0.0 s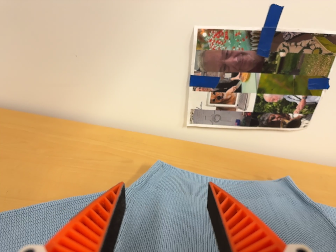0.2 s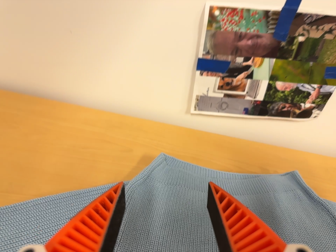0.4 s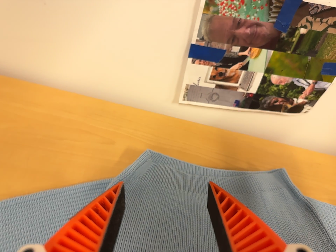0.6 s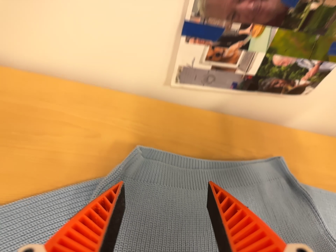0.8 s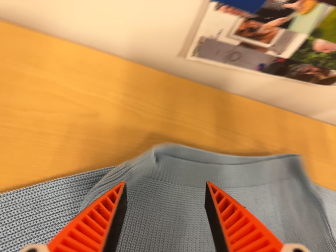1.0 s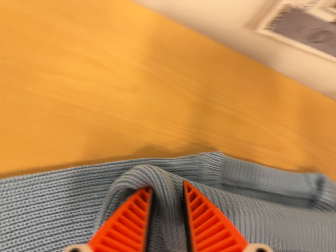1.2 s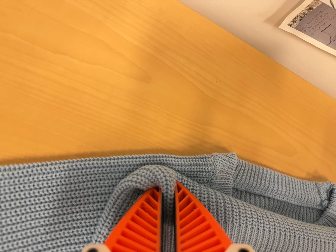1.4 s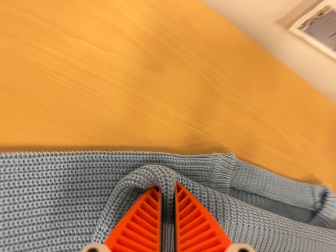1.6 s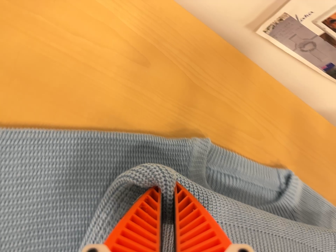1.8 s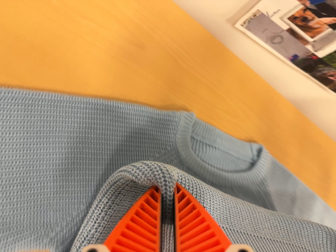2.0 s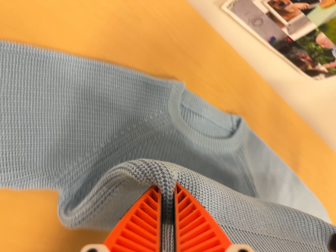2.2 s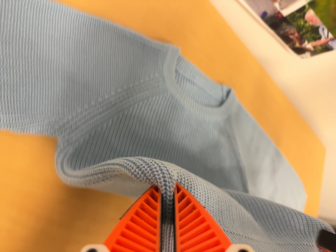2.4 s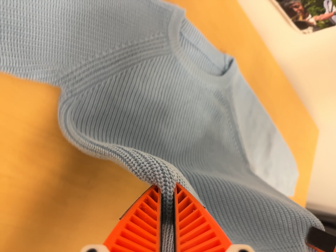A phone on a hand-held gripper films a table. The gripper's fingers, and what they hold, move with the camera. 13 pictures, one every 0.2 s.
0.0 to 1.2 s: The camera travels forward, toward the top of its view and to its left, about 32 cm. Its aim tips toward the bottom of its view by about 40 degrees. It rolls about its line of sight by about 20 degrees, and the scene rotates clockwise.
1.2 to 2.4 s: The camera pans to its right by about 20 degrees. It travels toward the bottom of its view and backward, about 22 cm, so close, fixed things drift upward. It rolls about its line of sight by about 10 degrees, and the scene rotates clockwise.
The film runs backward here.
